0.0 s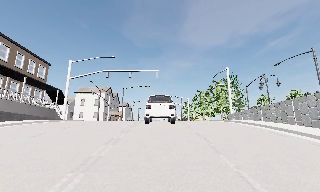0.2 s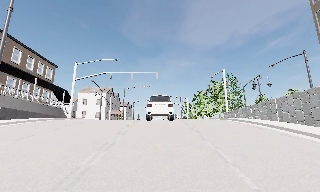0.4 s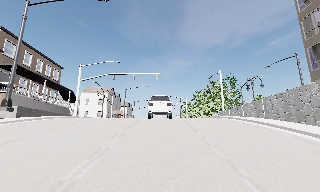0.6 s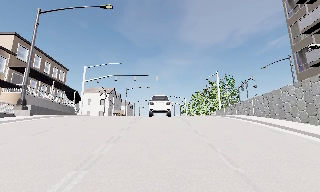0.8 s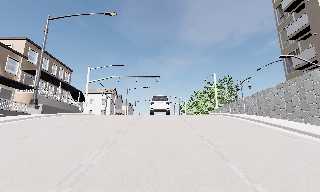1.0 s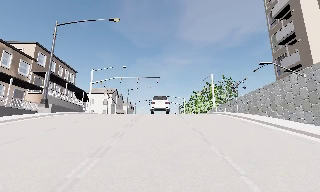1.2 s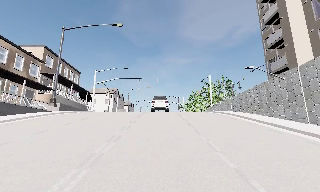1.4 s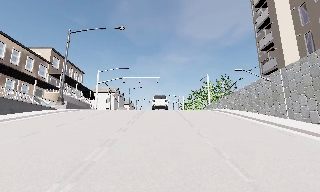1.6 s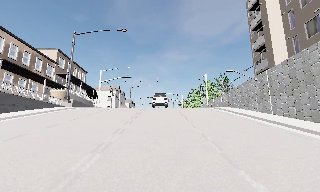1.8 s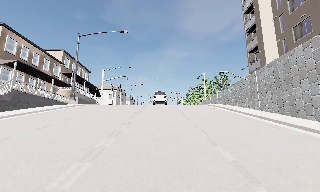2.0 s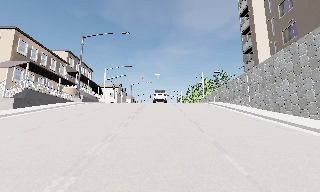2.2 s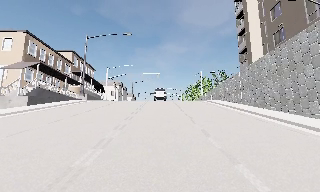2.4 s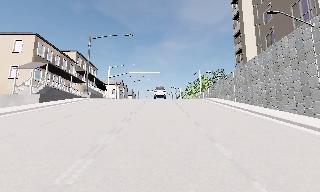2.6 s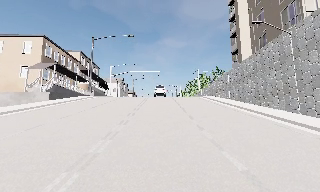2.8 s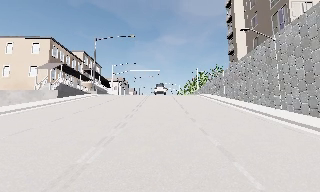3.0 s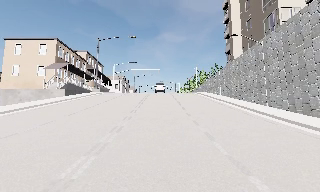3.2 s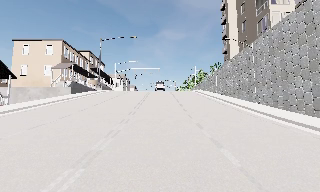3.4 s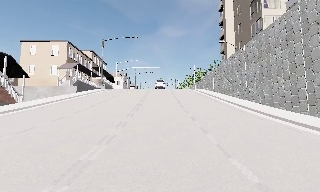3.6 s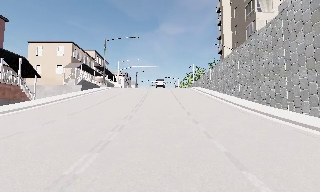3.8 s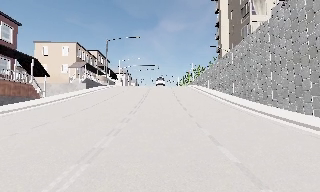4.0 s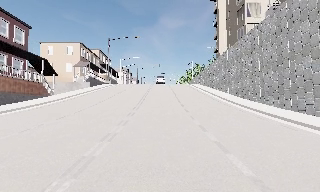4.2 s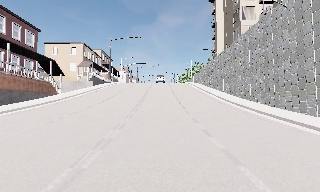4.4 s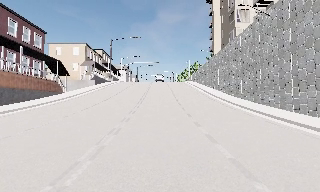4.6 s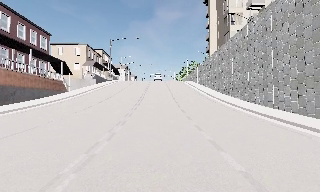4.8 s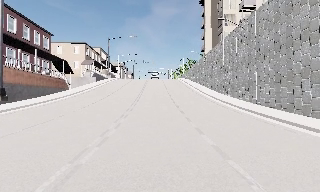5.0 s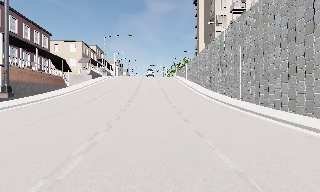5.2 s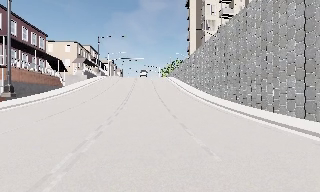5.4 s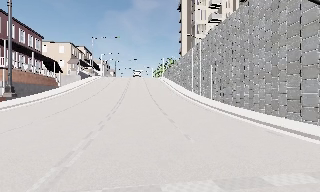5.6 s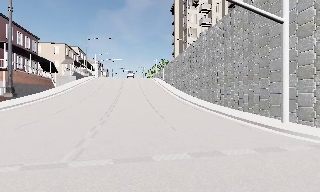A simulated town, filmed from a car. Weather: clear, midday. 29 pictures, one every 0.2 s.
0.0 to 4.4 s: The camera travels backward, about 30 m, so what stands in front gets smaller. Its aim tips downward by about 10 degrees, and the scene shifts upward.
4.4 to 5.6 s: The camera pans to its right, which is clockwise from overhead, by about 10 degrees. It travels backward, about 8 m, so what stands in front gets smaller.
The film runs backward here.
